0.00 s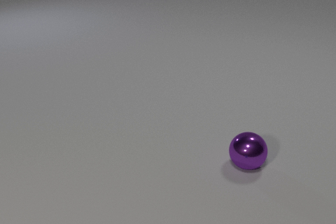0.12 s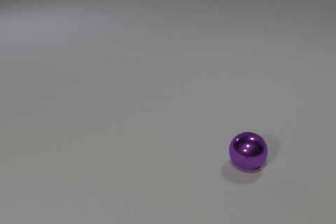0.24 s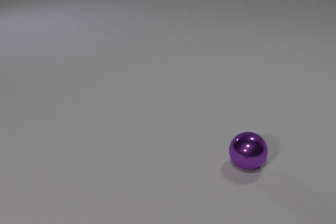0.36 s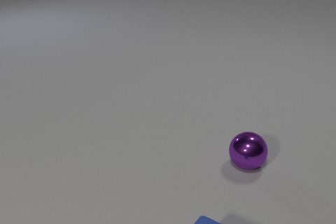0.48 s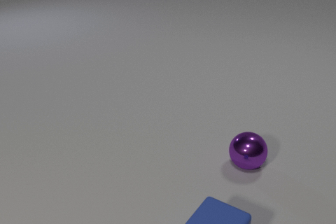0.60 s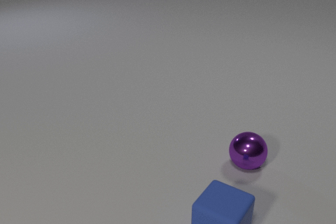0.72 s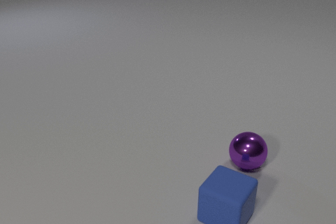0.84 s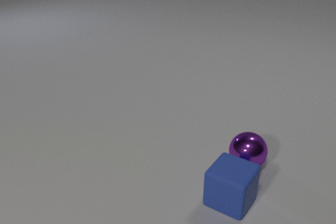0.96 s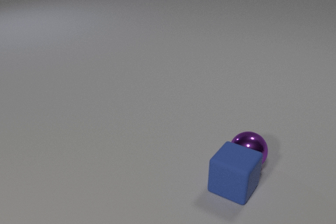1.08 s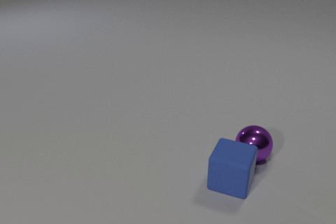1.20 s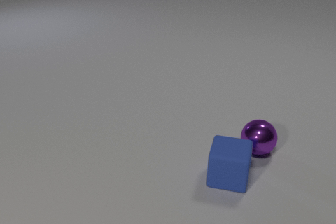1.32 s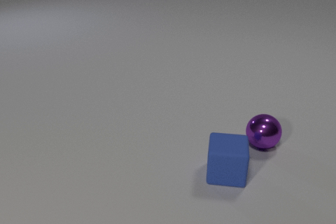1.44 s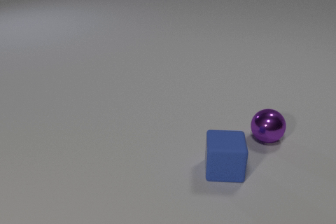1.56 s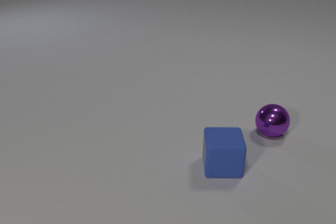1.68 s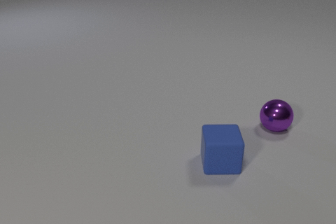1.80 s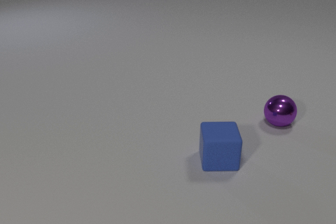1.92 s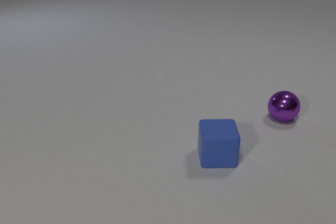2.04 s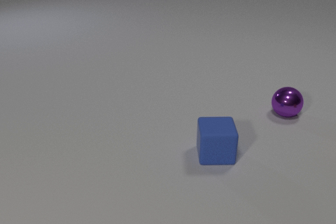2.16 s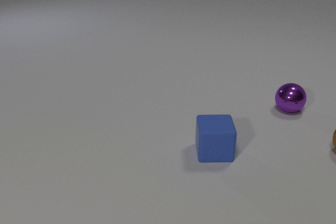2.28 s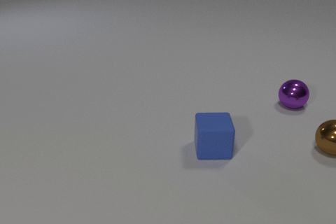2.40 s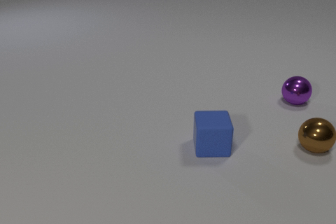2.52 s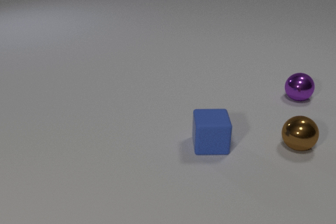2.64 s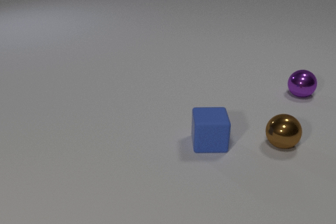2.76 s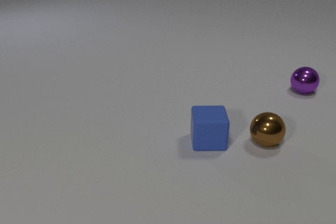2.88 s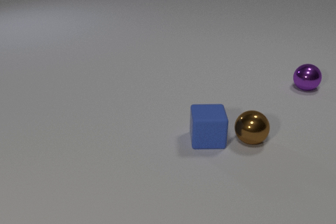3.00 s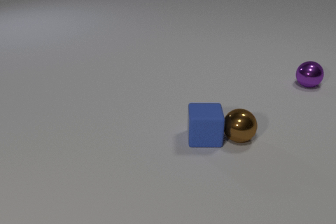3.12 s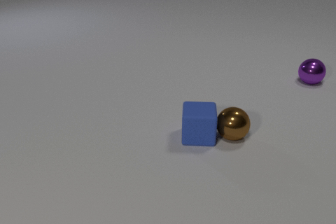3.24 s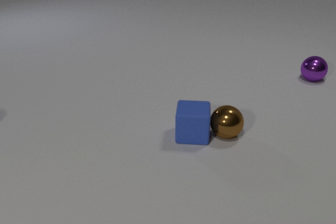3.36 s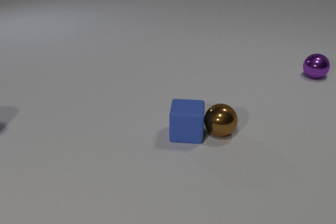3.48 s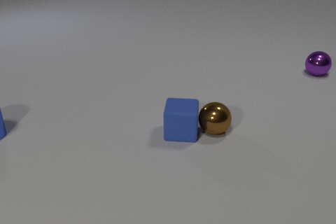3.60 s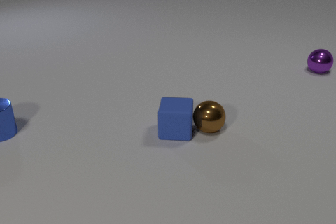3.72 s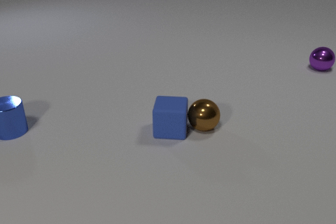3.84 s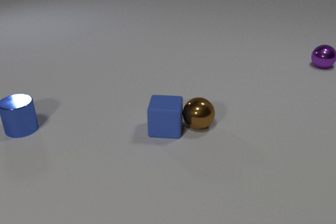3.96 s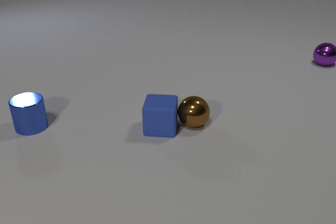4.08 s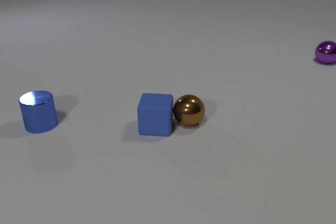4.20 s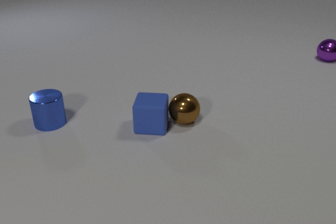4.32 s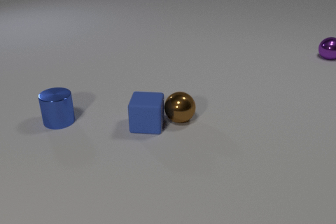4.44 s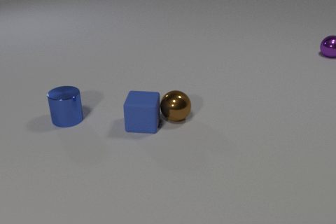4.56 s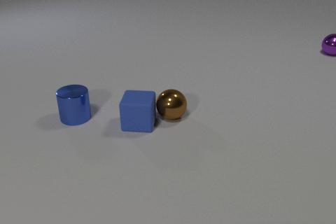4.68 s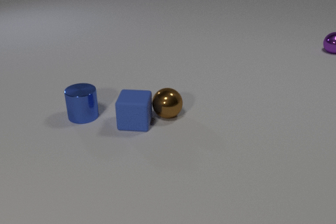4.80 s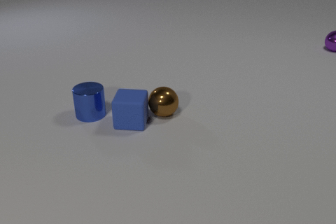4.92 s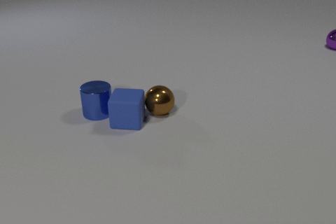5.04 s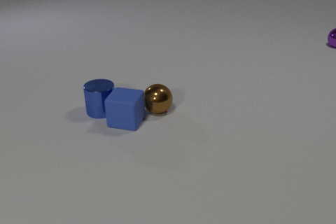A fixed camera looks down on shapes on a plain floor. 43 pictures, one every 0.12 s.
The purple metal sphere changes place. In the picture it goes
away from the camera.
The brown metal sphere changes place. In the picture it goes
to the left.
0.00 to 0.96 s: The blue rubber cube comes in at the bottom edge, slides away from the camera. The blue rubber cube and the purple metal sphere collide.
0.96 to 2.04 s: The blue rubber cube slides away from the camera, spins so that its near face slides to the right, counterclockwise seen from above. The purple metal sphere rolls away from the camera.
2.04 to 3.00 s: The blue rubber cube slides away from the camera and to the left. The purple metal sphere rolls away from the camera. The brown metal sphere comes in at the right edge, rolls to the left. The blue rubber cube and the brown metal sphere collide.
3.00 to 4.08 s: The blue rubber cube slides to the left. The purple metal sphere rolls away from the camera. The brown metal sphere rolls to the left and away from the camera. The blue metal cylinder comes in at the left edge, slides to the right.
4.08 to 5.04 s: The blue rubber cube slides to the left and away from the camera. The purple metal sphere rolls away from the camera. The brown metal sphere rolls to the left and away from the camera. The blue metal cylinder slides to the right. The blue rubber cube and the blue metal cylinder collide.
What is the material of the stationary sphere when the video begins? metal.
How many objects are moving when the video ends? 4.
What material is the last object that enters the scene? metal.
